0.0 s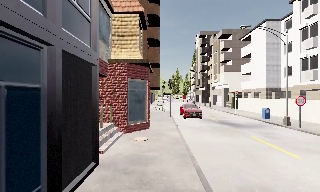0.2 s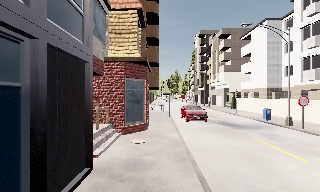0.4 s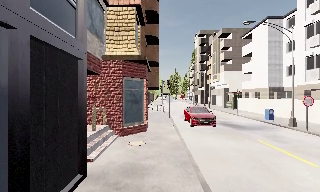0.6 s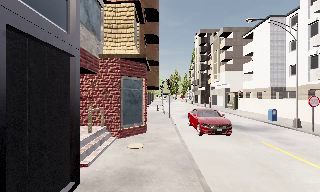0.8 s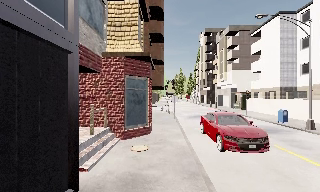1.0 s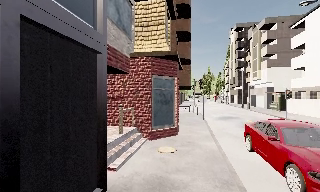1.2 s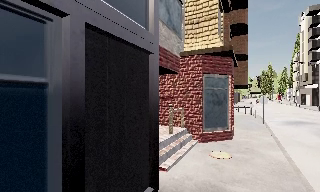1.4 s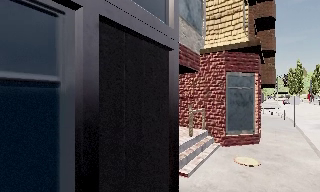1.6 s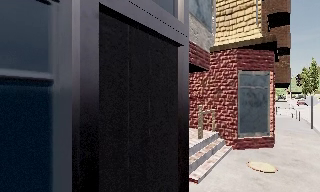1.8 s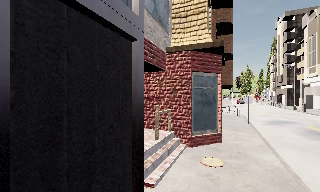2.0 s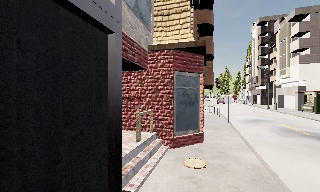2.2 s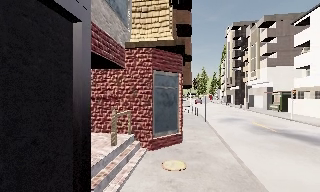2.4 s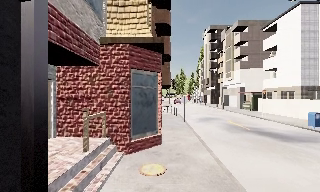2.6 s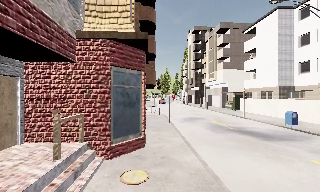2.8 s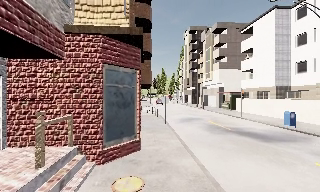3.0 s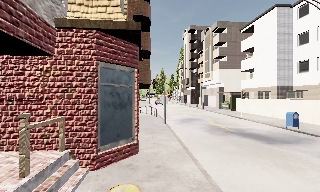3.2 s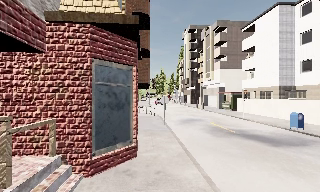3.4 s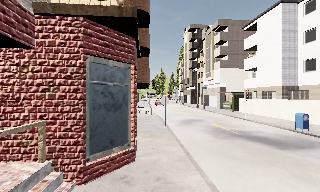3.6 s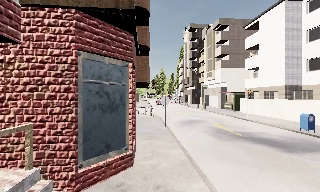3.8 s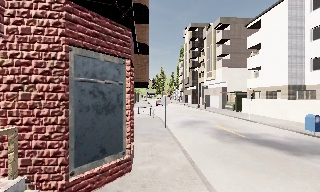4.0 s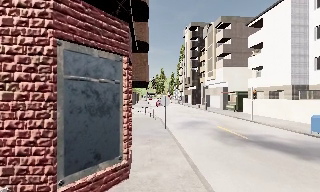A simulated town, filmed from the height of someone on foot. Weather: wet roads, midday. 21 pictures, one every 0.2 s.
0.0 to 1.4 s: The scene slides to the right, as the camera pans about 35 degrees to its left. It travels forward, about 2.5 m.
1.4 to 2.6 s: The camera swings to its right by about 40 degrees, and the scene slides to the left. It travels forward, about 2 m.
2.6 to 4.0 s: The camera travels forward, about 2.5 m, so what stands in front looms larger.
The film runs forward here.
